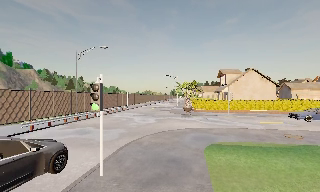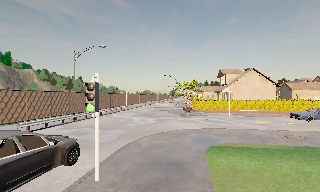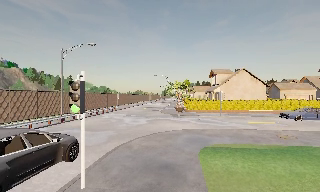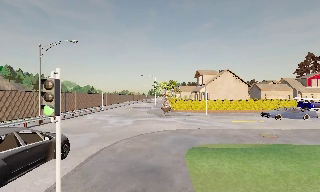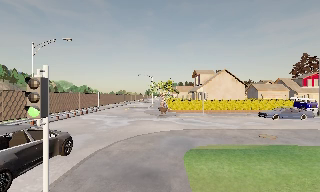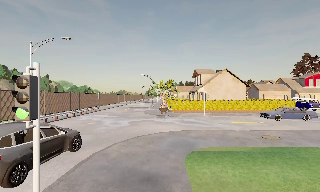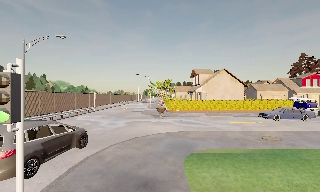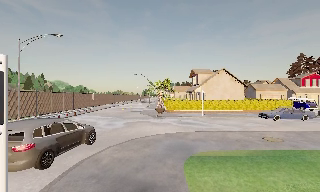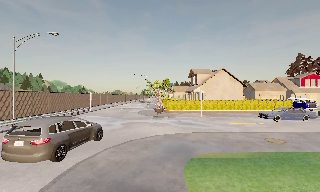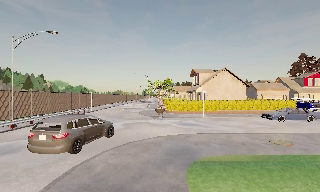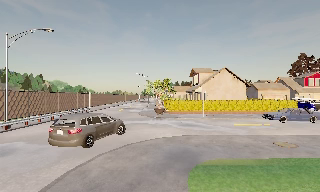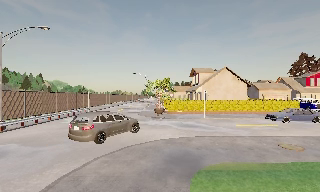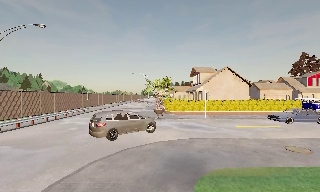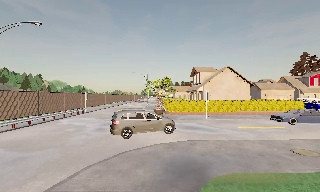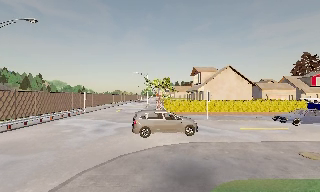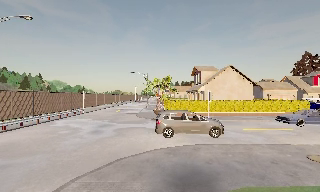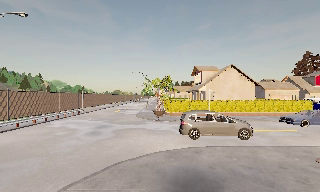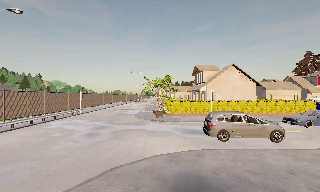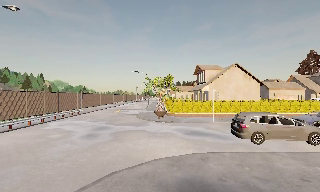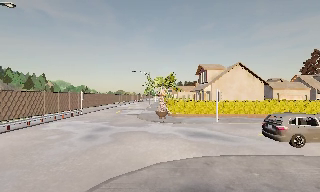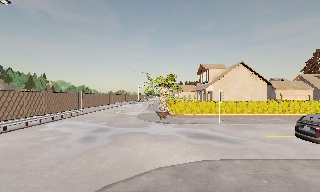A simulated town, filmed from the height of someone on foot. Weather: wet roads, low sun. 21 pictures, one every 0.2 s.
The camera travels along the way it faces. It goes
forward.
0.0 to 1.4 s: The scene slides to the left, as the camera pans about 10 degrees to its right. It travels forward, about 2 m, so what stands in front looms larger.
1.4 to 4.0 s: The camera travels forward, about 5 m, so what stands in front looms larger.
The film runs forward here.
